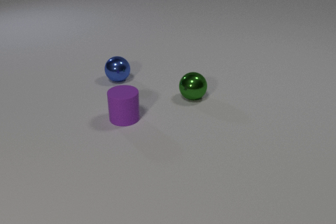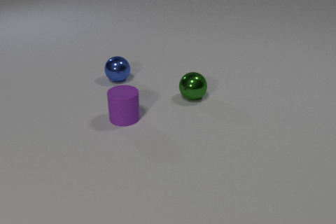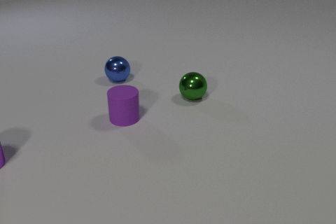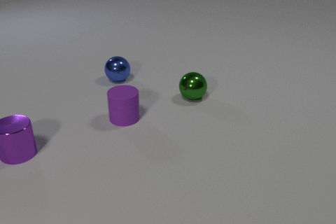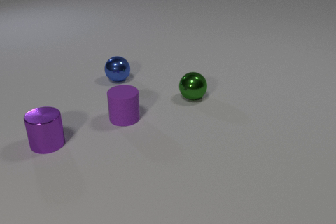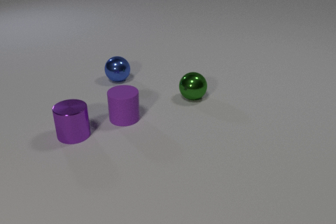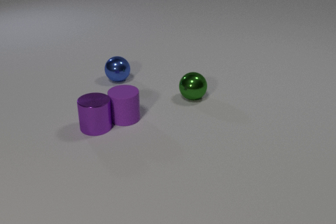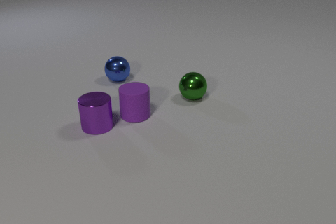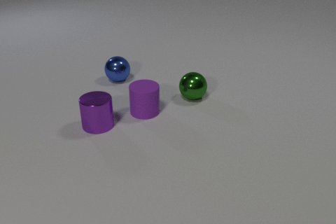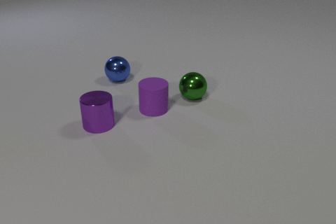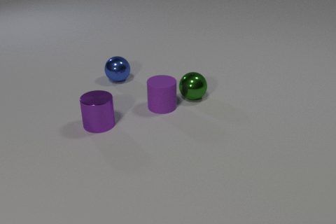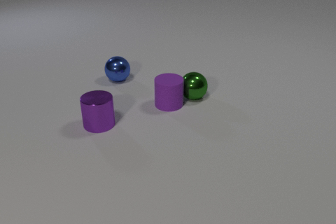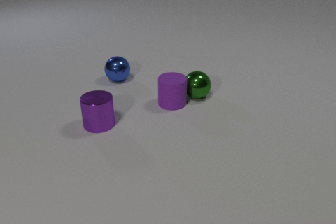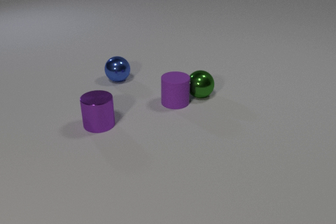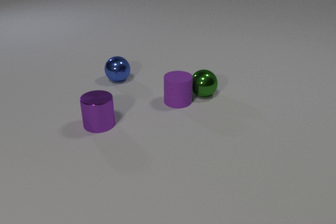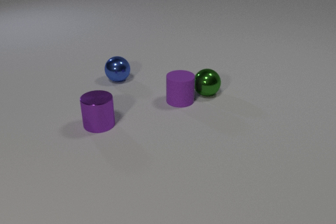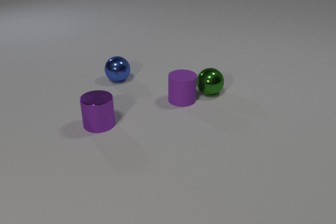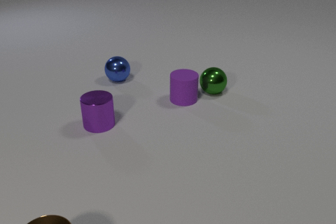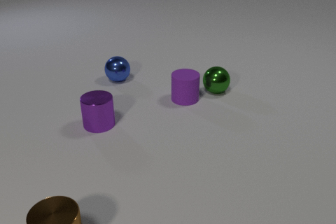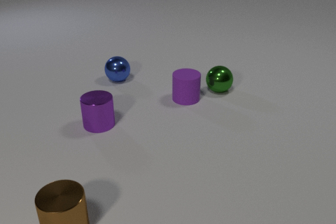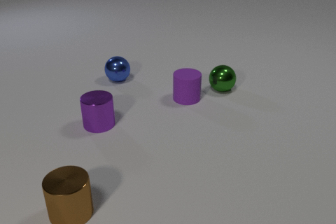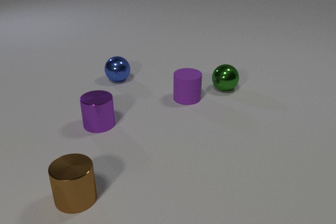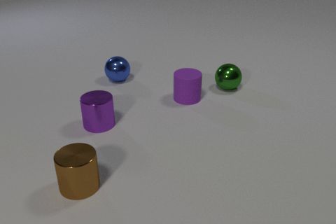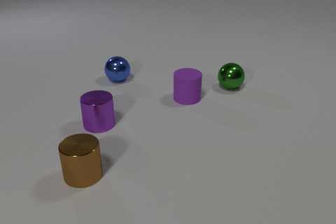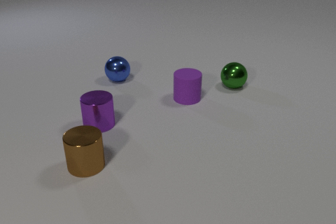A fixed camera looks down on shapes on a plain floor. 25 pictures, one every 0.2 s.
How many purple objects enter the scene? 1.
What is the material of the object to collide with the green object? rubber.
What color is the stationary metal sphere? blue.
0.0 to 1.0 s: The purple metal cylinder comes in at the left edge, slides to the right.
1.0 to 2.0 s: The purple metal cylinder slides to the right and away from the camera. The purple rubber cylinder slides to the right and away from the camera. The purple metal cylinder and the purple rubber cylinder collide.
2.0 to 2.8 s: The purple rubber cylinder slides to the right and away from the camera. The green metal sphere rolls to the right and away from the camera. The purple rubber cylinder and the green metal sphere collide.
2.8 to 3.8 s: The purple rubber cylinder slides to the right and away from the camera. The brown metal cylinder comes in at the bottom edge, slides away from the camera. The green metal sphere rolls to the right and away from the camera.
3.8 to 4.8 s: The brown metal cylinder slides away from the camera. The green metal sphere rolls to the right and away from the camera.
